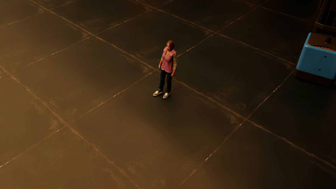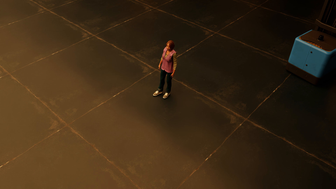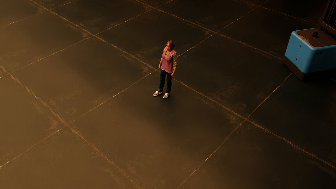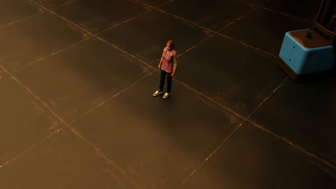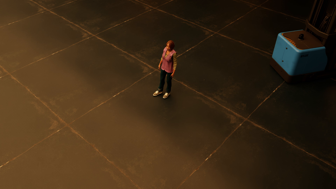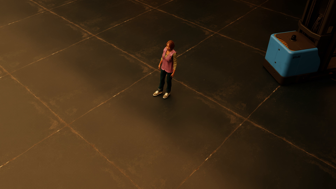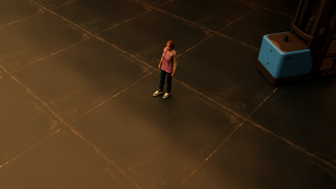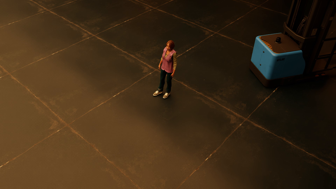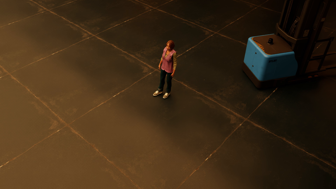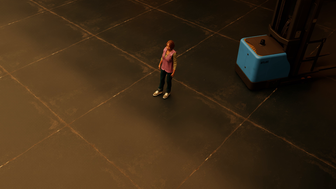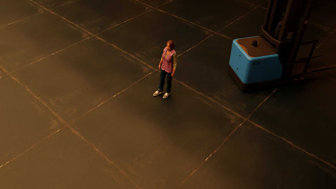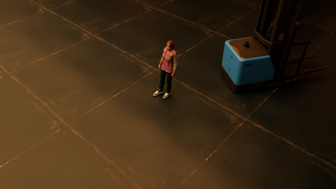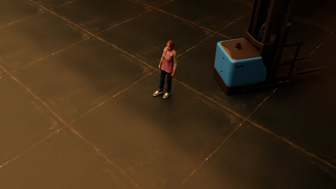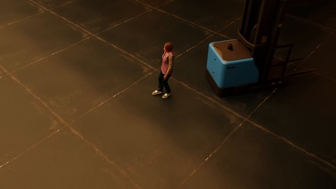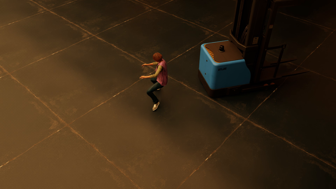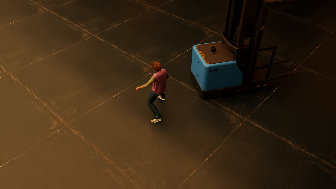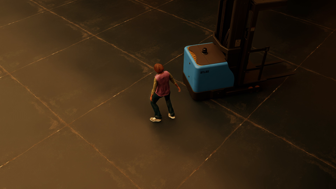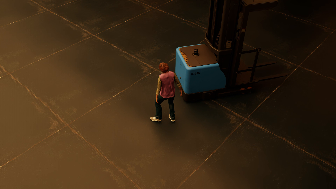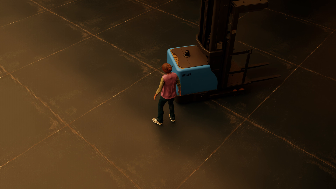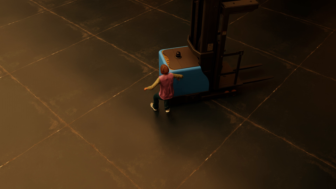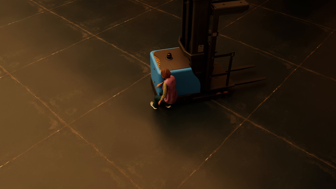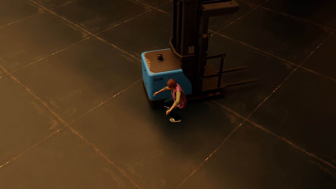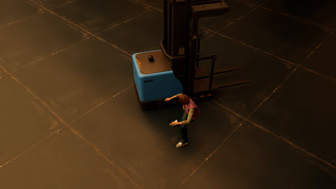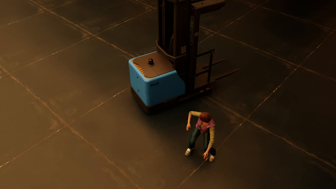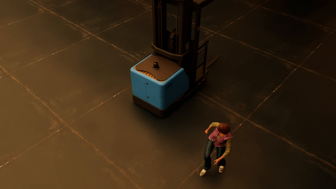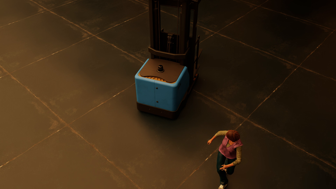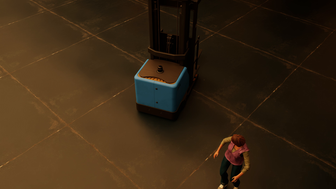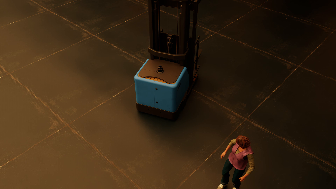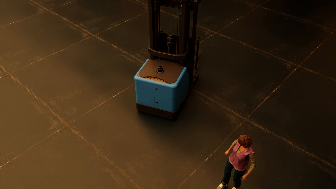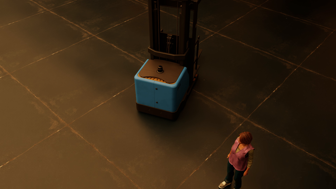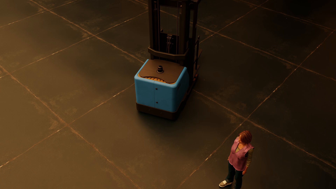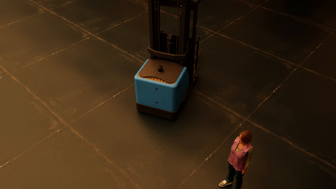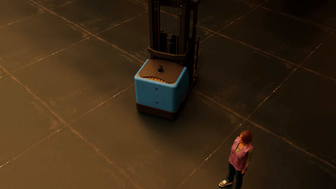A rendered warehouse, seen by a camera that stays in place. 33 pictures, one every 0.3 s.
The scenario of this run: Near miss between a forklift and a person.
